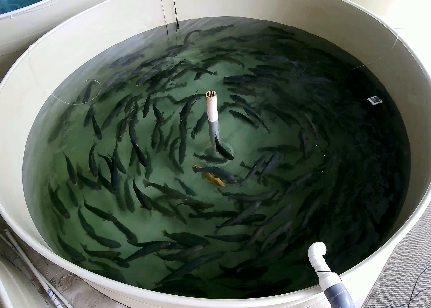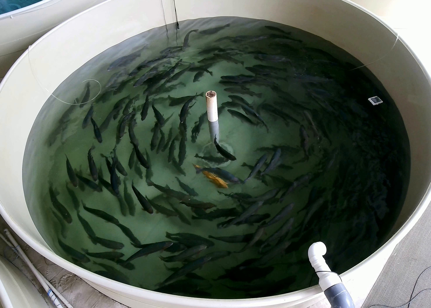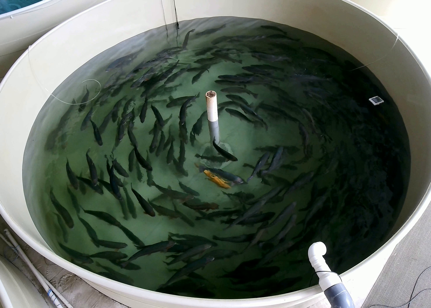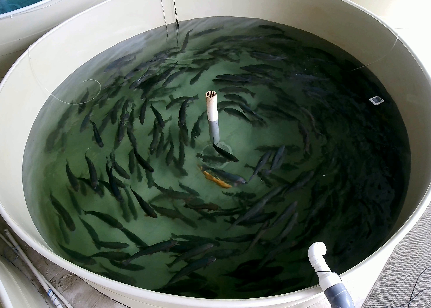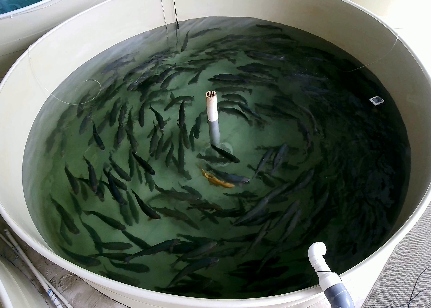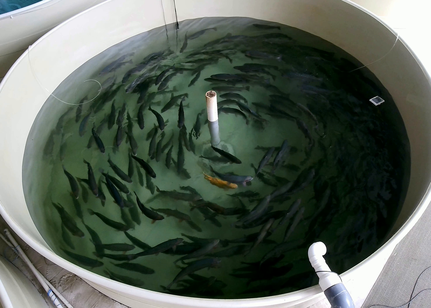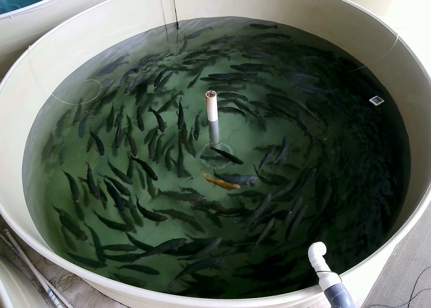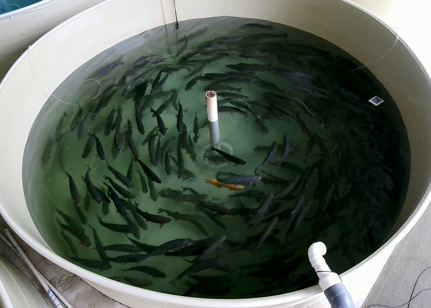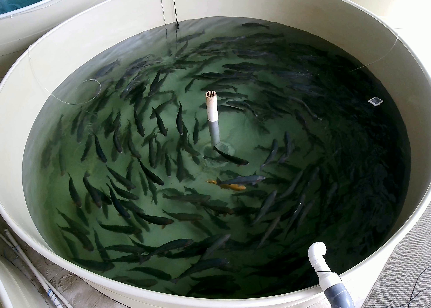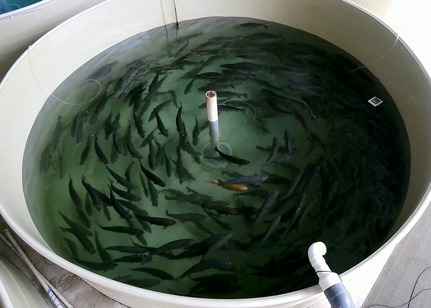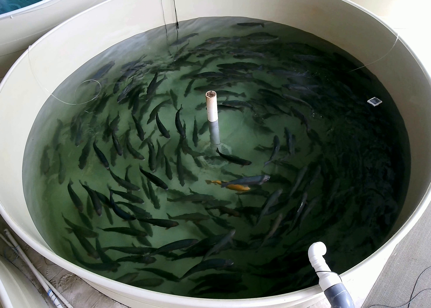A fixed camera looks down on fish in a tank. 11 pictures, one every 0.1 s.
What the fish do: Normal cruising.
